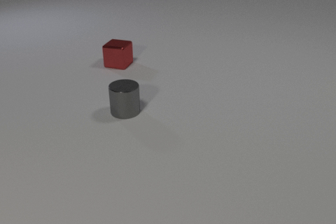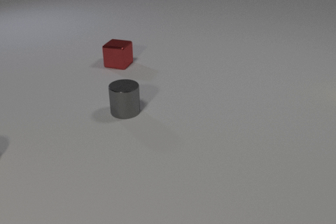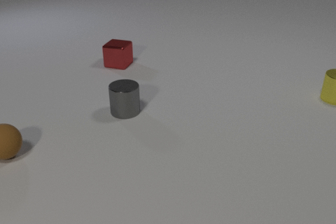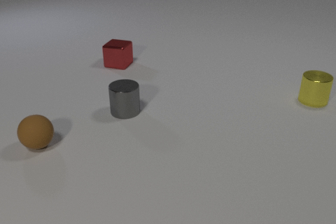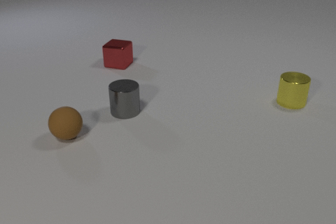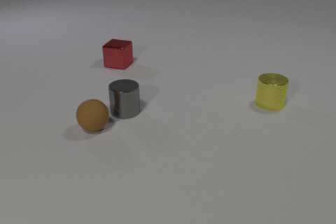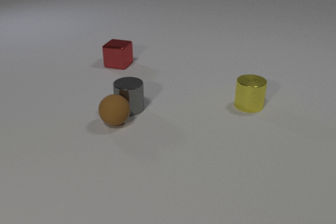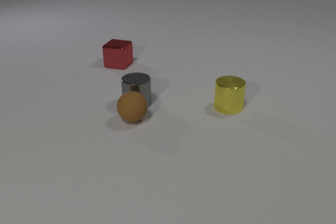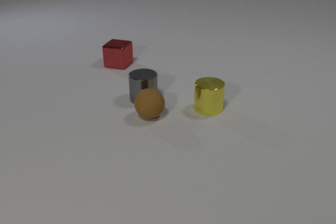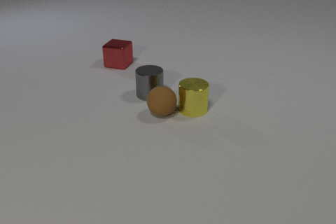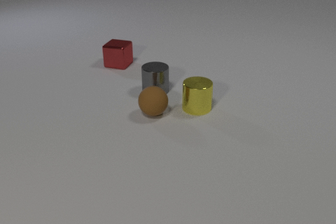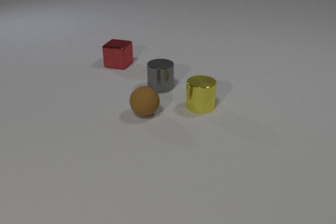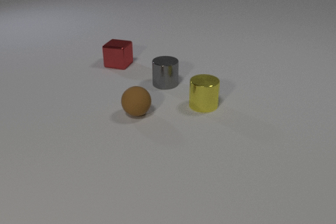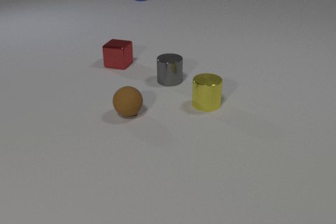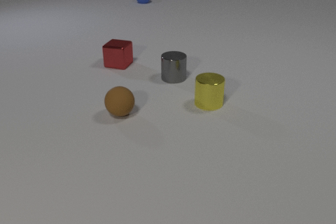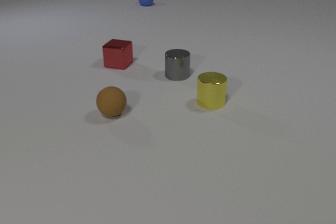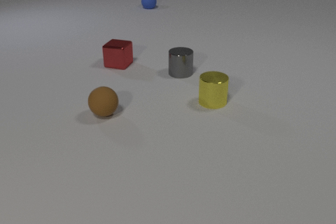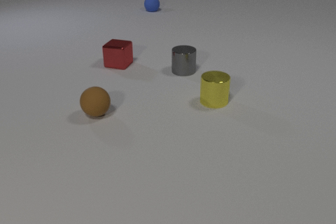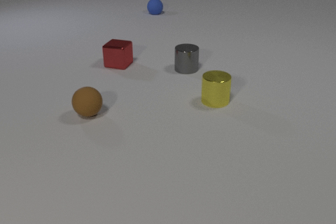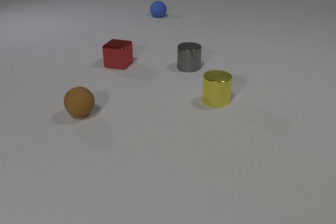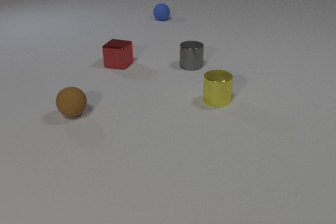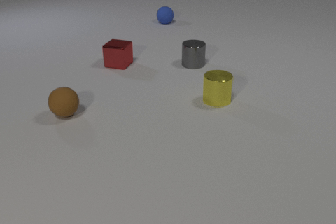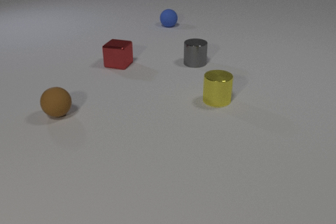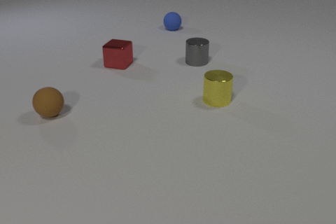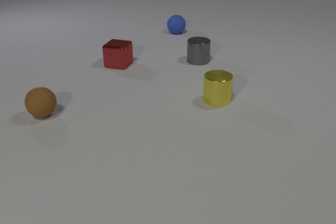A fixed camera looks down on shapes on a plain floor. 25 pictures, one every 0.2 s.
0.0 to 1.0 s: The brown rubber sphere comes in at the left edge, rolls to the right. The yellow metal cylinder comes in at the right edge, slides to the left and toward the camera.
1.0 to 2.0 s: The brown rubber sphere rolls to the right. The gray metal cylinder slides away from the camera and to the right. The yellow metal cylinder slides to the left. The brown rubber sphere and the gray metal cylinder collide. The brown rubber sphere and the yellow metal cylinder collide.
2.0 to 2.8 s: The brown rubber sphere rolls to the left. The gray metal cylinder slides away from the camera and to the right. The blue rubber sphere comes in at the top edge, rolls toward the camera. The yellow metal cylinder slides to the right and away from the camera.
2.8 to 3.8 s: The brown rubber sphere rolls to the left. The gray metal cylinder slides away from the camera and to the right. The blue rubber sphere rolls toward the camera. The yellow metal cylinder slides to the right and away from the camera.
3.8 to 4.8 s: The brown rubber sphere rolls to the left. The gray metal cylinder slides away from the camera and to the right. The blue rubber sphere rolls toward the camera.
What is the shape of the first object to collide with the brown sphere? cylinder.
How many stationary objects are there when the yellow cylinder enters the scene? 2.
How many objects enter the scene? 3.
